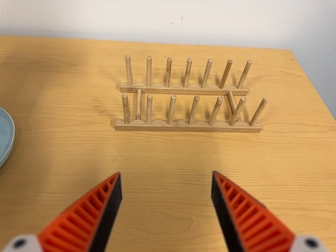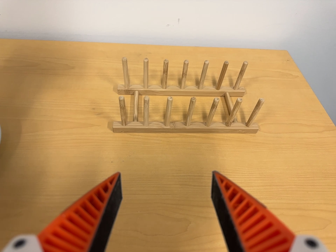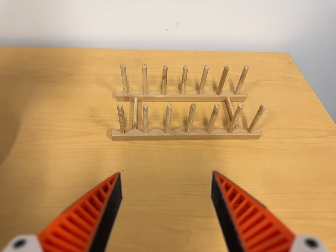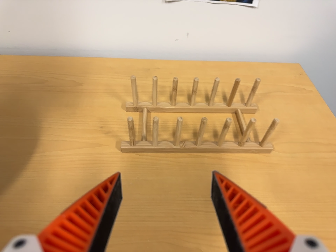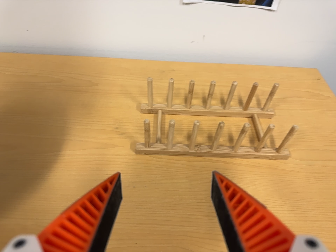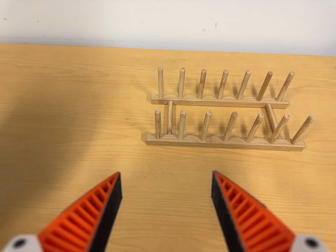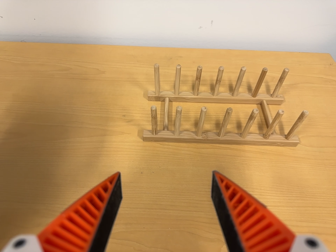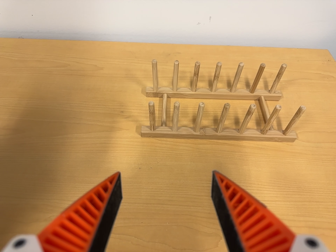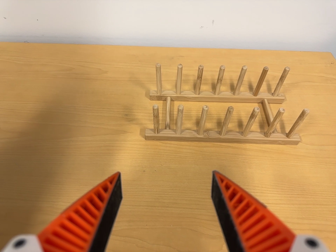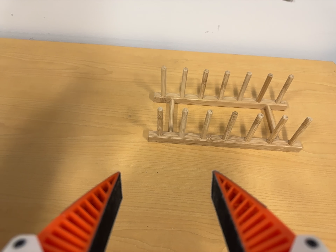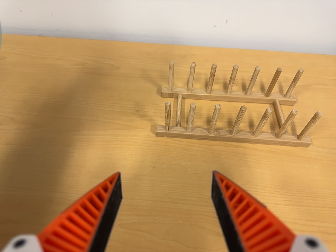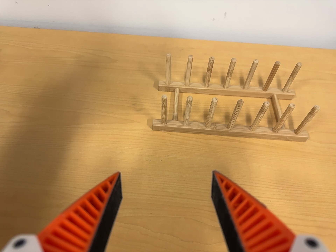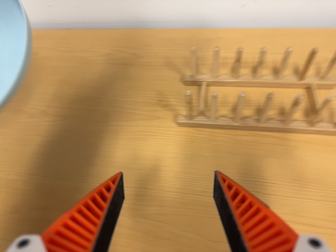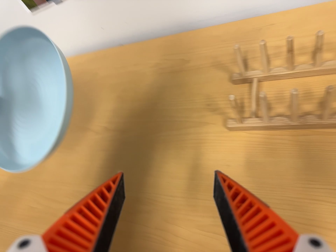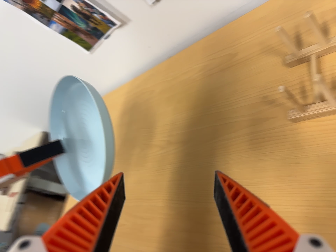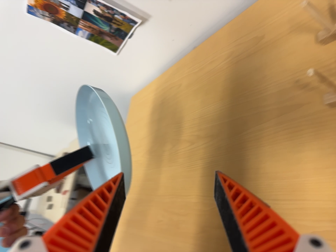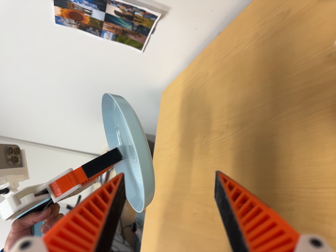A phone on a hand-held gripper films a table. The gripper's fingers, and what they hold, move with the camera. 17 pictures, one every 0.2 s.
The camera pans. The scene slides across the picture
to the right.
0.0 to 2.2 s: The camera shifts only a little, or ends up much as it began.
2.2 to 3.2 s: The camera swings to its left by about 60 degrees, and the scene slides to the right. It travels to its right and toward the top of its view, about 18 cm. Its aim tips toward the bottom of its view by about 10 degrees. It rolls about its line of sight by about 30 degrees, and the scene rotates counterclockwise.
The film runs forward here.
